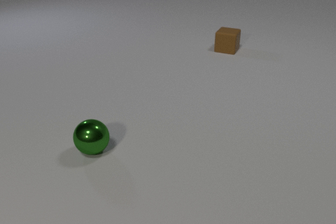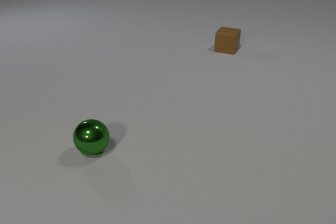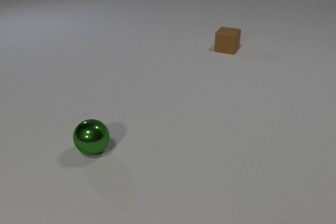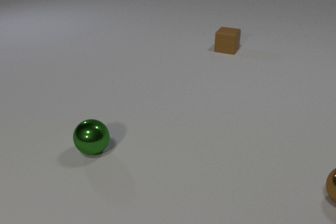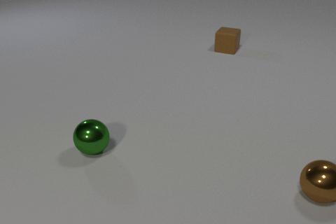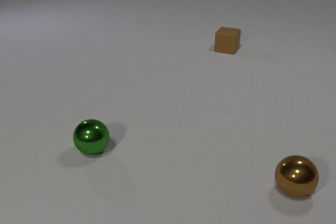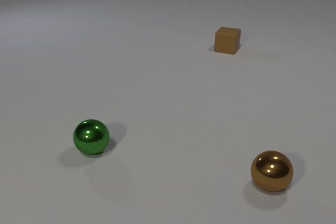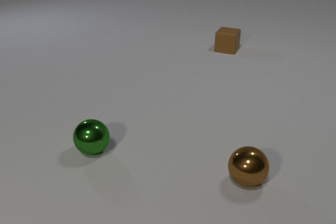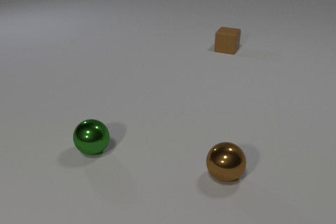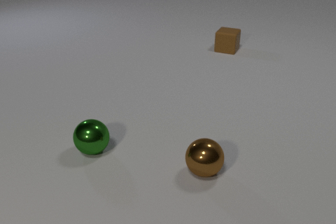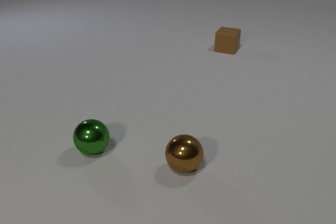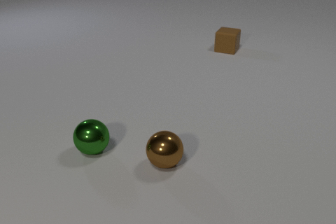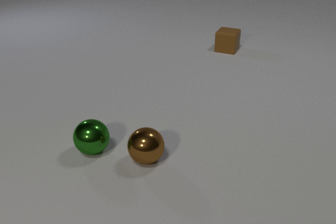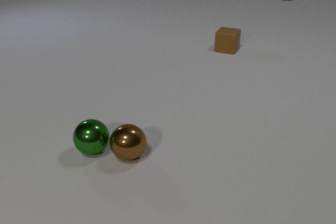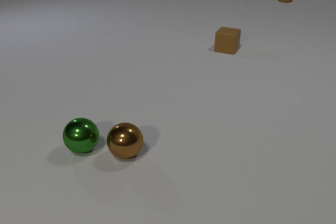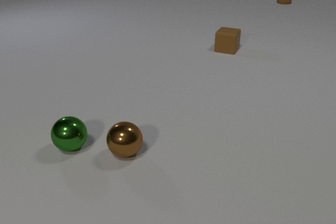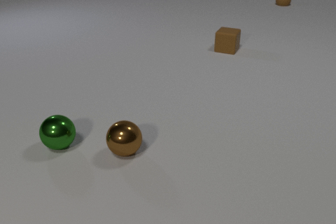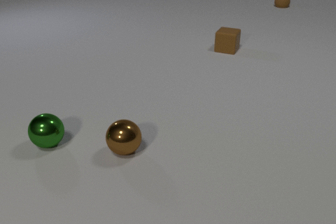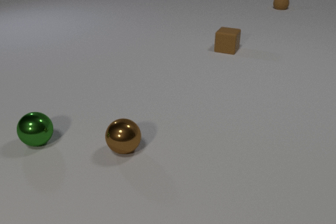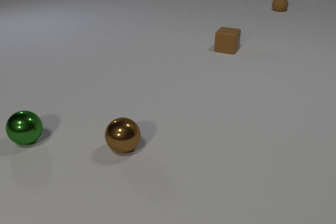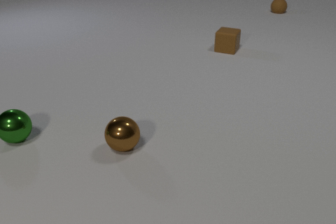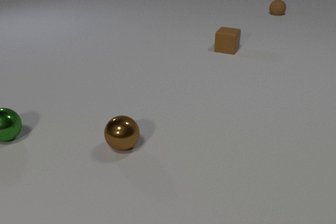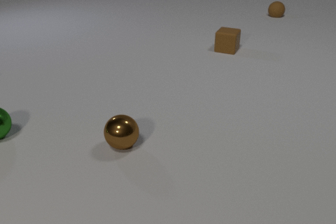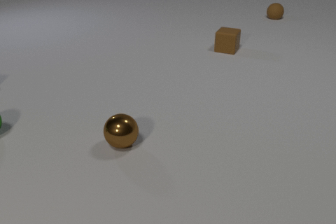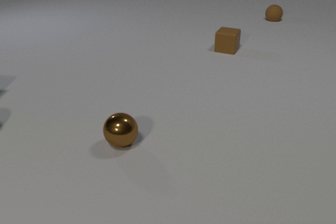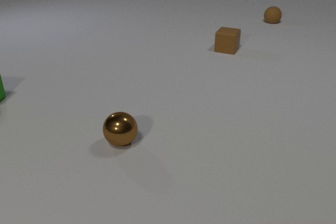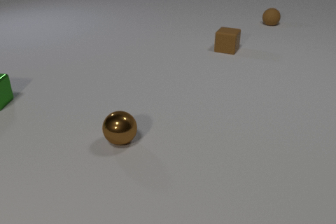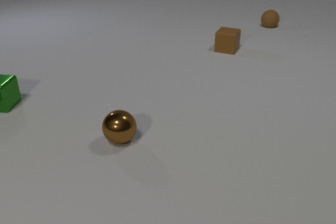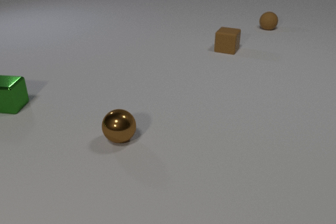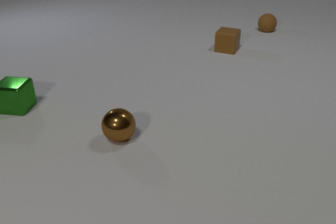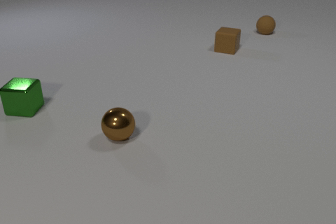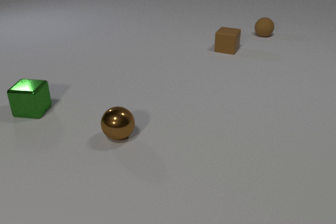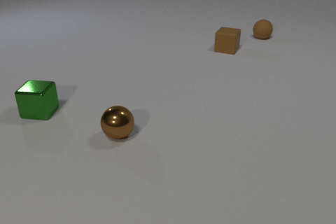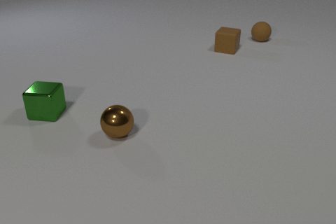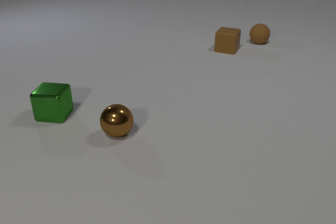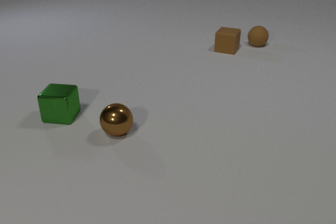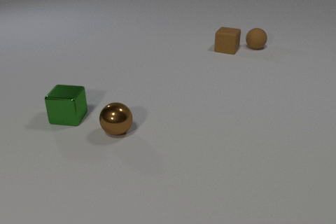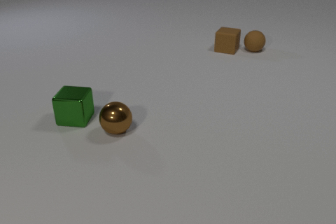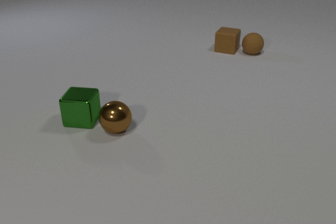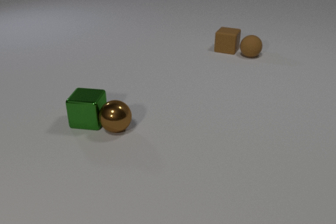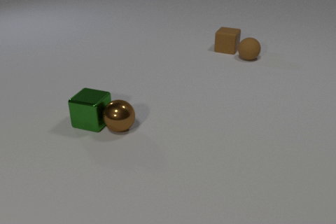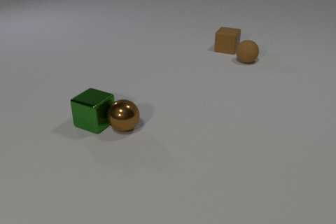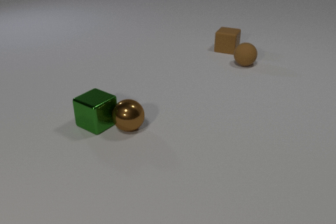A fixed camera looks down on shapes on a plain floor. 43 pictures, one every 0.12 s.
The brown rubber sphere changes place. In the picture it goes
toward the camera.
The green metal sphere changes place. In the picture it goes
to the left.
0.00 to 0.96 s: The brown metal sphere comes in at the right edge, rolls to the left.
0.96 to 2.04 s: The brown metal sphere rolls to the left. The green metal sphere rolls to the left and away from the camera. The brown rubber sphere comes in at the top edge, rolls toward the camera. The brown metal sphere and the green metal sphere collide.
2.04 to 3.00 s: The brown metal sphere rolls away from the camera. The green metal sphere rolls to the left and away from the camera, leaves at the left edge. The green metal cube comes in at the left edge. The brown rubber sphere rolls toward the camera.
3.00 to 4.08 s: The brown metal sphere rolls away from the camera. The green metal cube slides to the right and toward the camera. The brown rubber sphere rolls toward the camera.
4.08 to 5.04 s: The brown metal sphere rolls to the right and away from the camera. The green metal cube slides to the right and toward the camera, spins so that its near face slides to the left, clockwise seen from above. The brown rubber sphere rolls toward the camera. The brown metal sphere and the green metal cube collide.
How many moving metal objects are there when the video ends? 2.
What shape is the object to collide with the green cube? sphere.
How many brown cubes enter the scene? 0.
